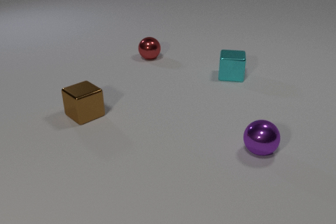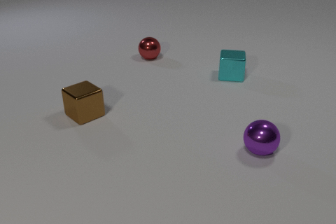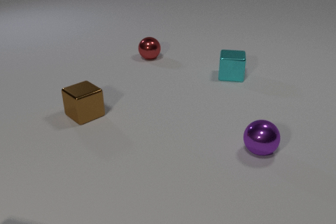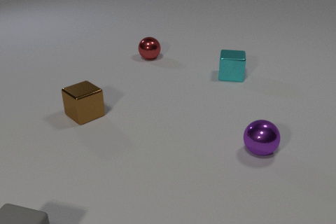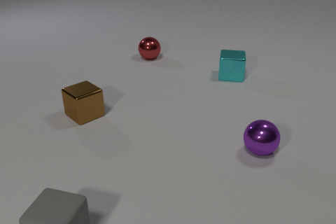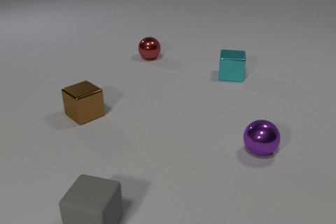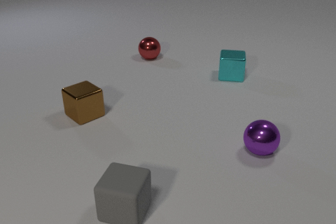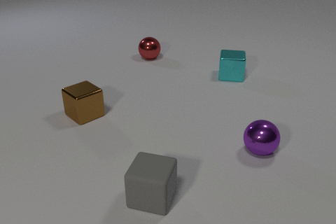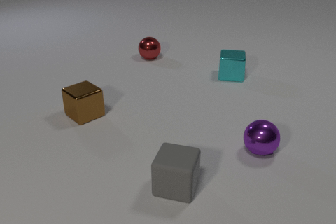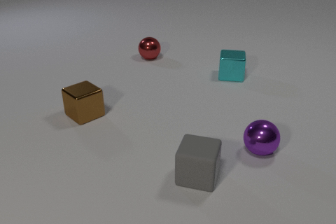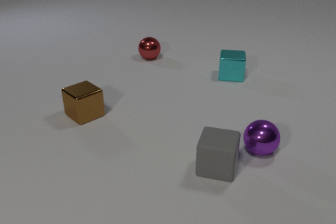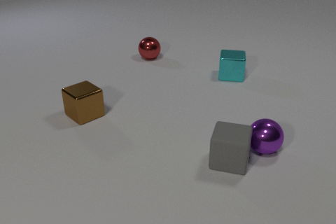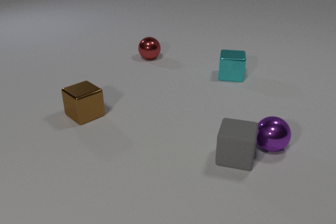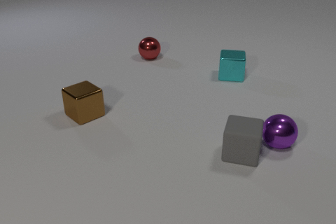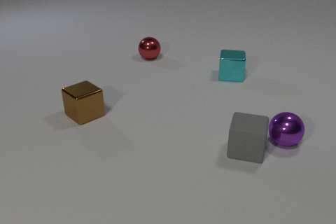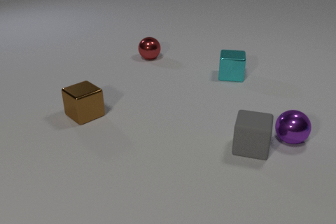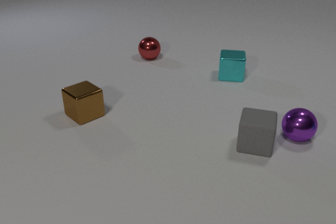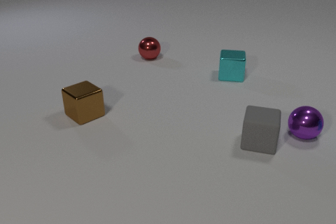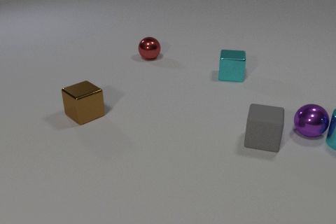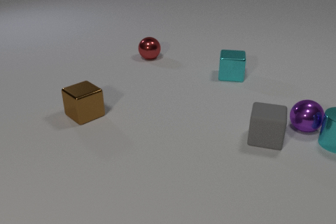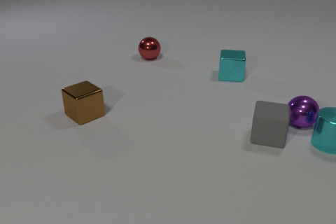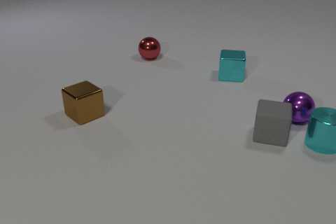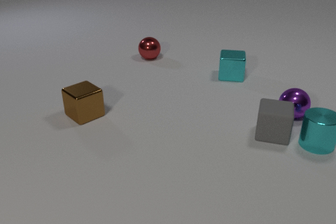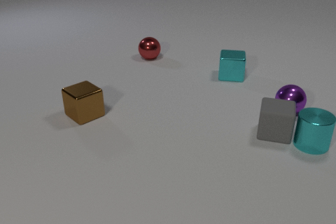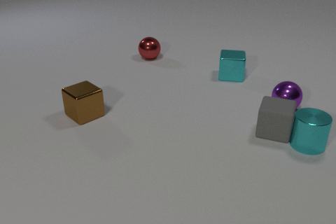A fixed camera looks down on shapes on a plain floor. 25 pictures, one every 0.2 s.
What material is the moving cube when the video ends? rubber.
What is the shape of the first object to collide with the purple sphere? cube.
How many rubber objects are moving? 1.
0.0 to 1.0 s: The gray rubber cube comes in at the bottom edge, slides to the right.
1.0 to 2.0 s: The gray rubber cube slides to the right and away from the camera.
2.0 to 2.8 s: The gray rubber cube slides away from the camera and to the right. The purple metal sphere rolls to the right and away from the camera. The gray rubber cube and the purple metal sphere collide.
2.8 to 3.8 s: The gray rubber cube slides away from the camera and to the right. The purple metal sphere rolls away from the camera and to the right. The cyan metal cylinder comes in at the right edge, slides to the left. The purple metal sphere and the cyan metal cylinder collide.
3.8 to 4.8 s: The gray rubber cube slides away from the camera and to the right. The purple metal sphere rolls away from the camera and to the left. The cyan metal cylinder slides to the left and toward the camera. The gray rubber cube and the cyan metal cylinder collide.
